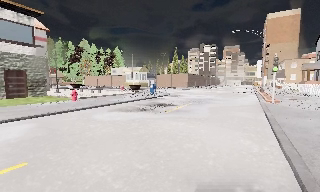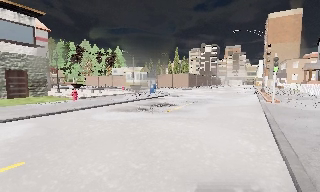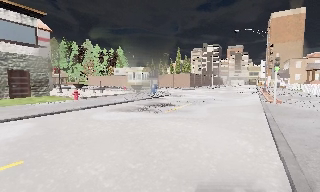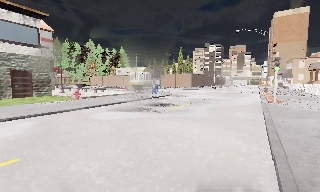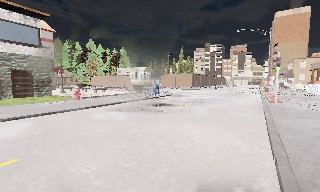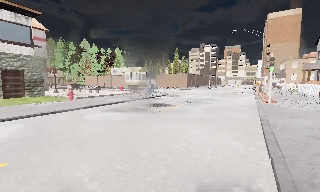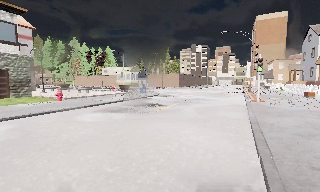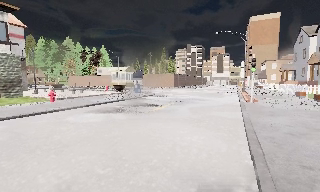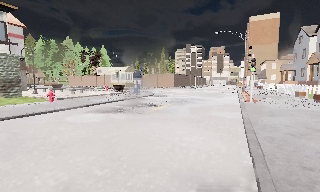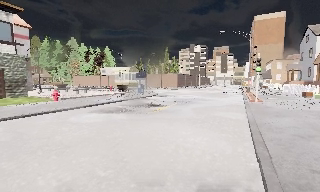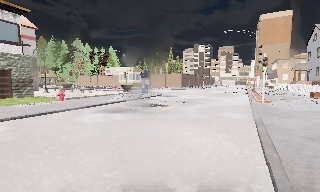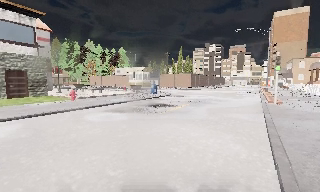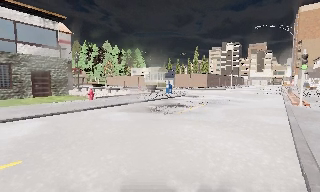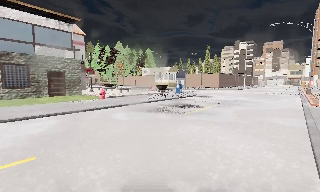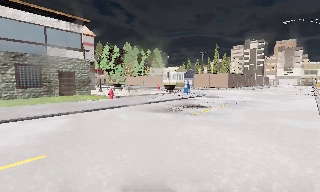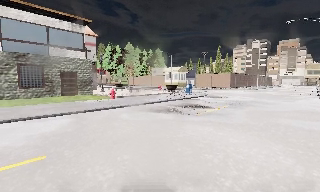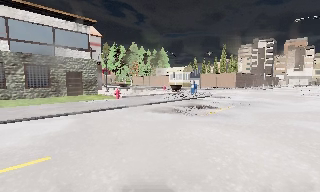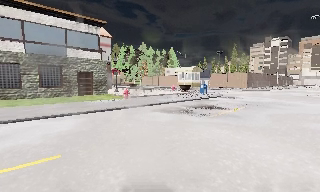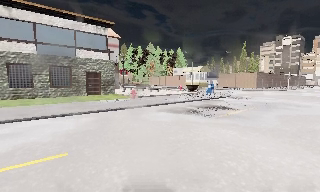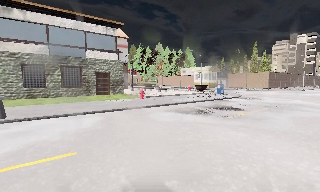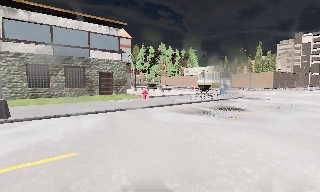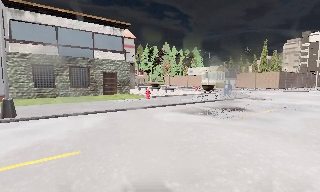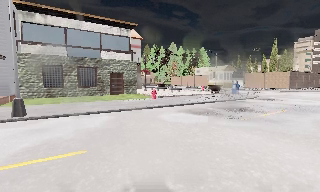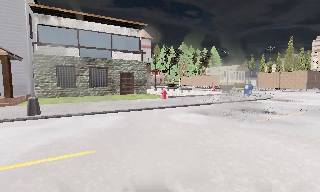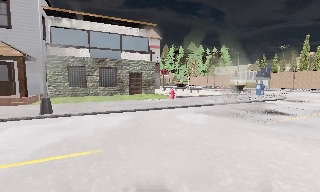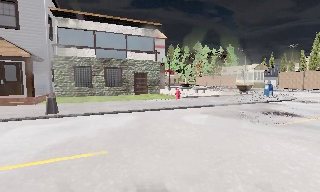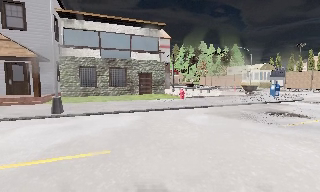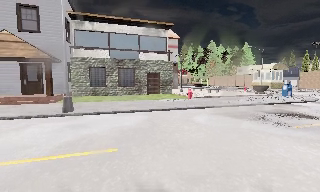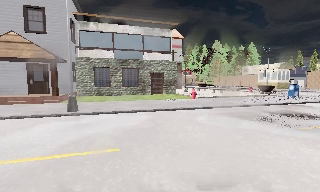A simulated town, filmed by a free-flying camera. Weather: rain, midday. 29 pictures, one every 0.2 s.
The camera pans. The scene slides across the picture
to the right.
The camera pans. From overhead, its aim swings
counterclockwise.
0.0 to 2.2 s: The camera shifts only a little, or ends up much as it began.
2.2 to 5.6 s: The camera swings to its left by about 40 degrees, and the scene slides to the right. It travels forward, about 0.5 m.
The film runs forward here.
